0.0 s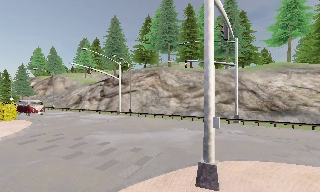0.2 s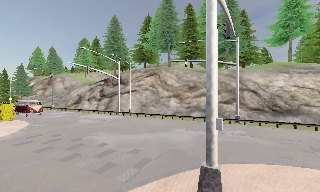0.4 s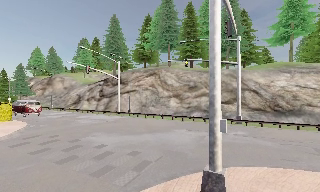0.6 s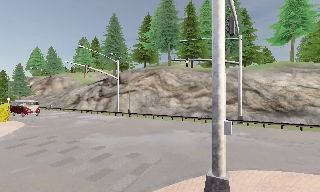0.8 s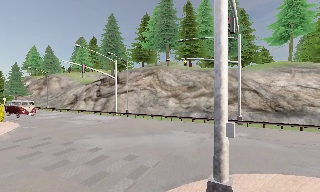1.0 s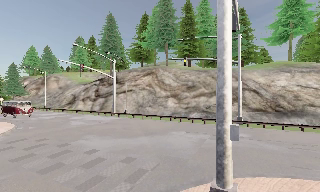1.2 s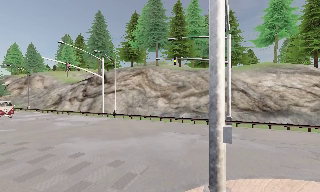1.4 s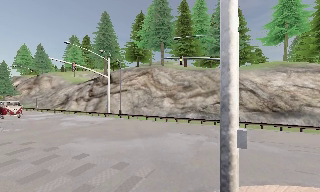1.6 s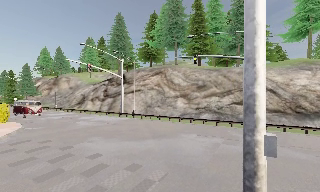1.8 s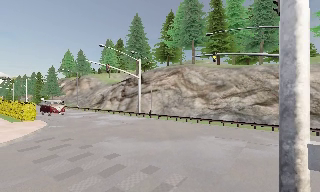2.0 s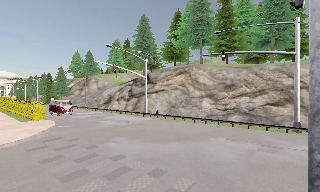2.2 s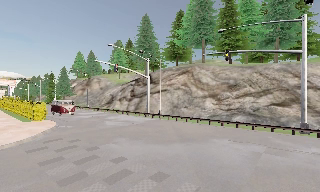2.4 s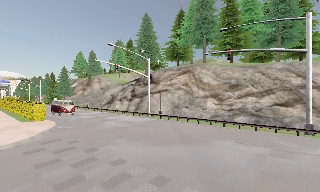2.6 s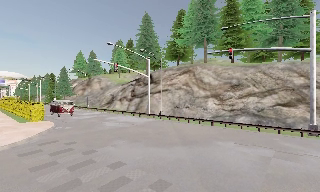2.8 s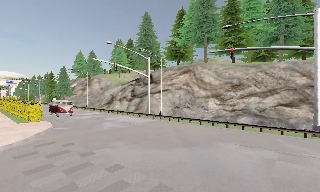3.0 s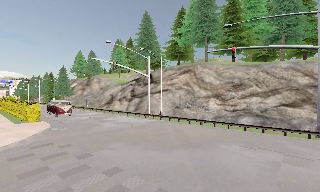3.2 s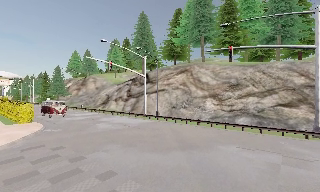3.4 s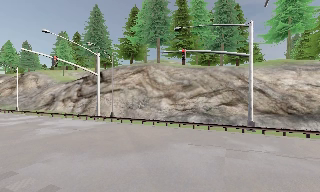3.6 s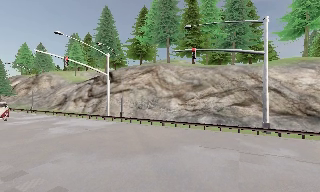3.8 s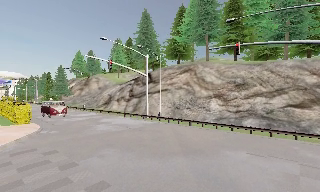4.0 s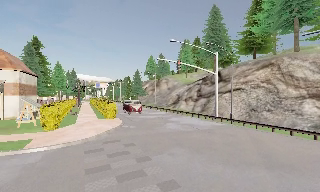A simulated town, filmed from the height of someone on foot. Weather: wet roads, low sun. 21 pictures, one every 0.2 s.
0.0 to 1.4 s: The camera travels forward, about 1.5 m, so what stands in front looms larger.
1.4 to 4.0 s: The camera pans to its left, which is counterclockwise from overhead, by about 40 degrees. It travels forward, about 3 m.
The film runs forward here.
